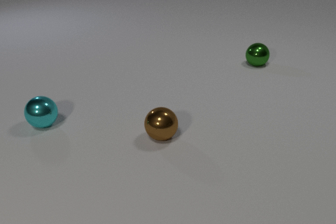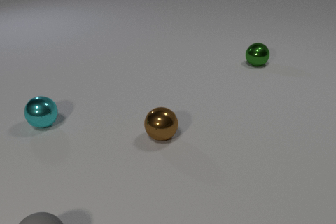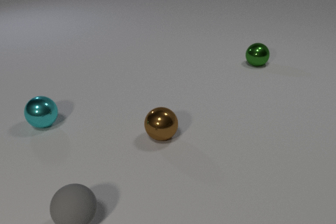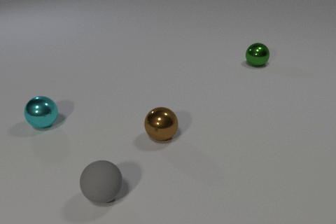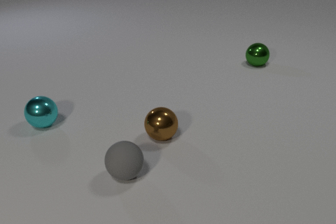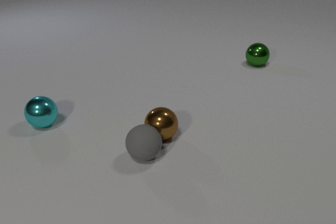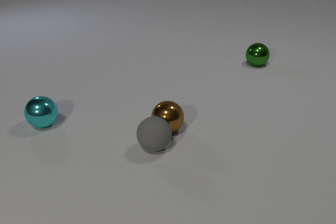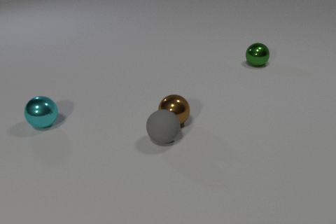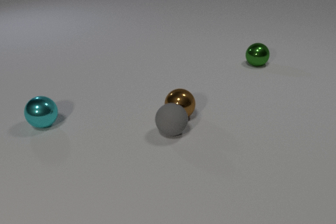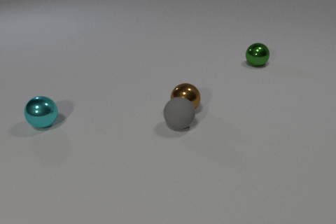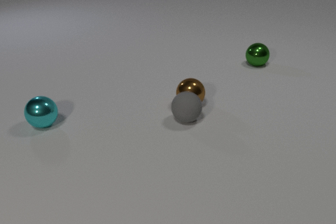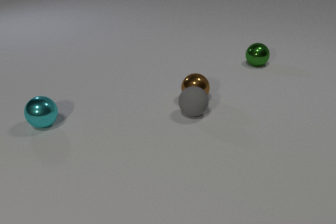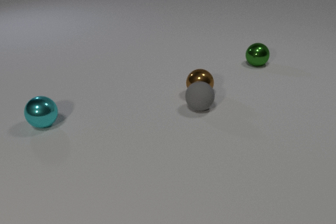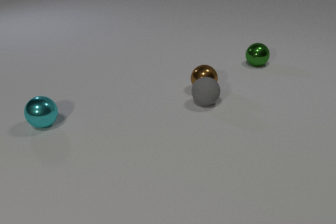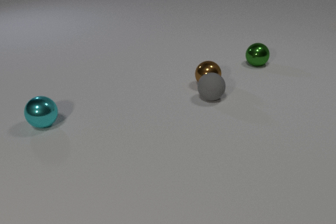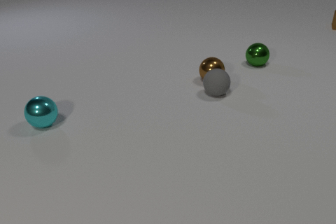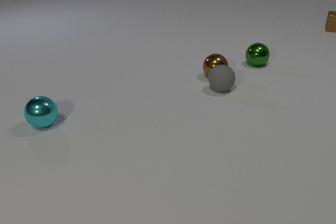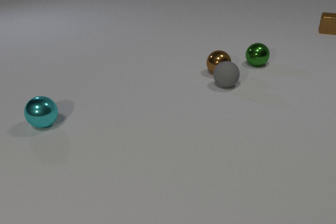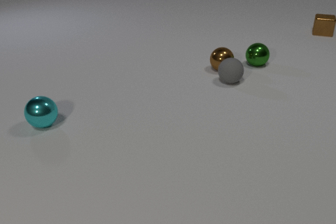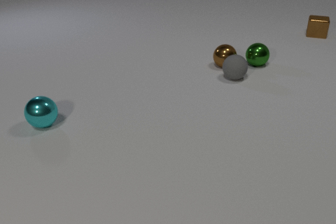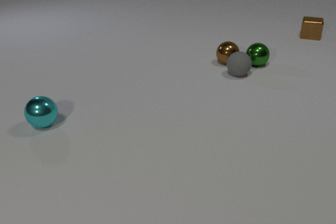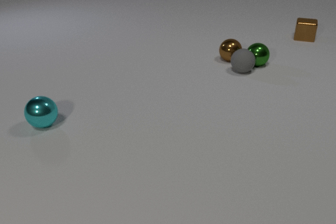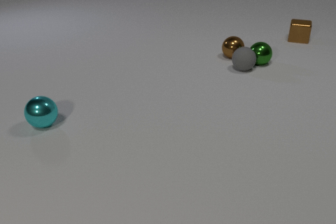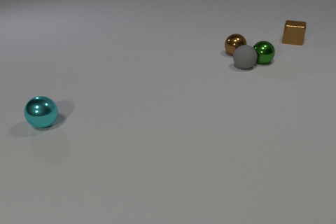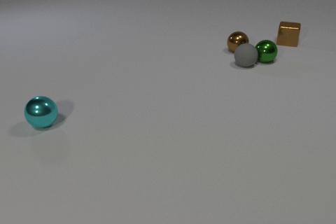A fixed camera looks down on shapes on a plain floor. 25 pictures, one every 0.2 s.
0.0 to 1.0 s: The gray rubber sphere comes in at the bottom edge, rolls away from the camera and to the right. The gray rubber sphere and the brown metal sphere collide.
1.0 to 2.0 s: The gray rubber sphere rolls away from the camera and to the right. The brown metal sphere rolls away from the camera and to the right.
2.0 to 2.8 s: The gray rubber sphere rolls away from the camera and to the right. The brown metal sphere rolls away from the camera.
2.8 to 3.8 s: The gray rubber sphere rolls away from the camera and to the right. The brown metal sphere rolls away from the camera. The brown metal cube comes in at the right edge, slides toward the camera and to the left.
3.8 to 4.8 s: The gray rubber sphere rolls away from the camera. The brown metal sphere rolls away from the camera. The green metal sphere rolls away from the camera and to the right. The brown metal cube slides toward the camera and to the left. The gray rubber sphere and the green metal sphere collide.
What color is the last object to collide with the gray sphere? green.
What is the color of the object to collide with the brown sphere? gray.
How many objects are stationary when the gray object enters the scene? 3.
